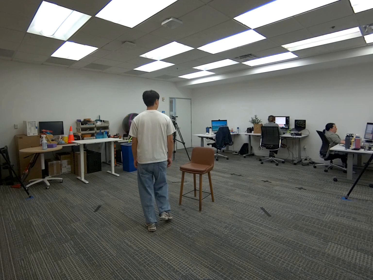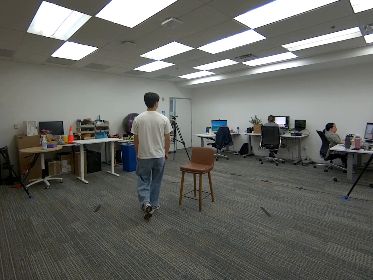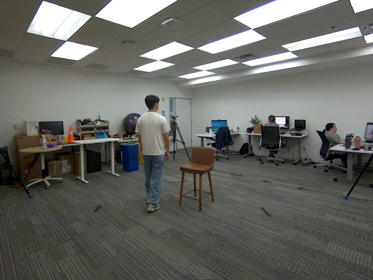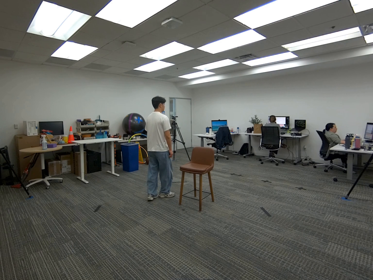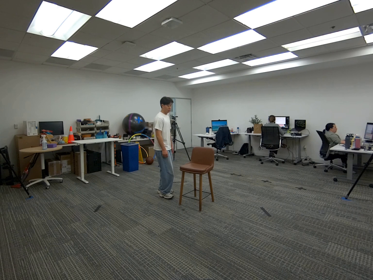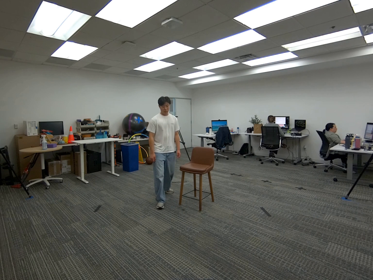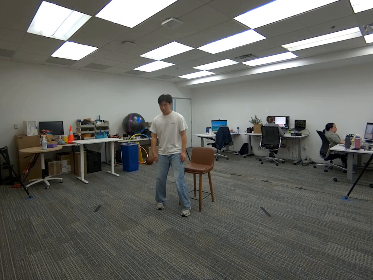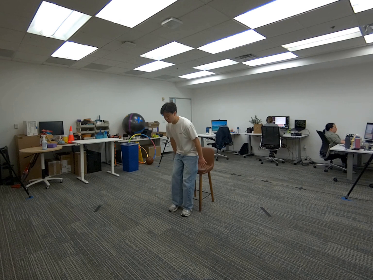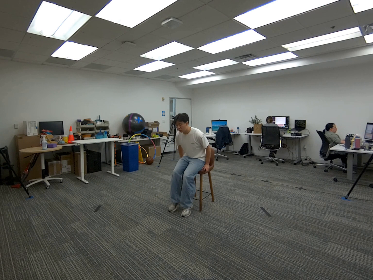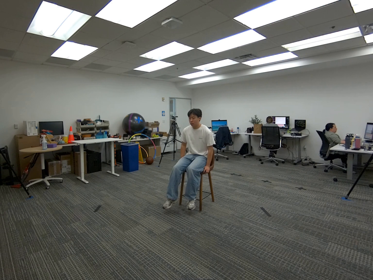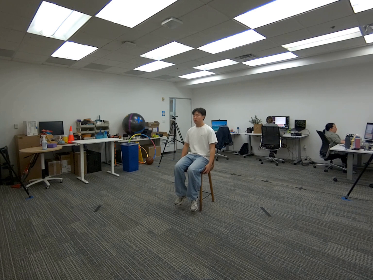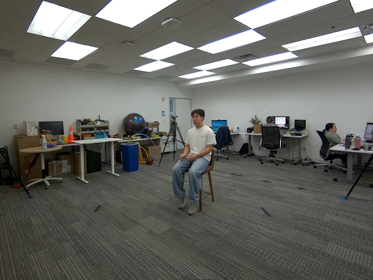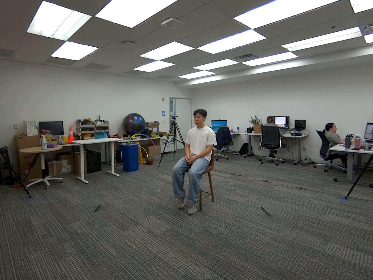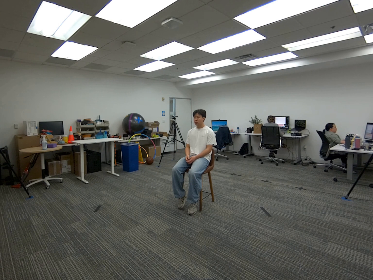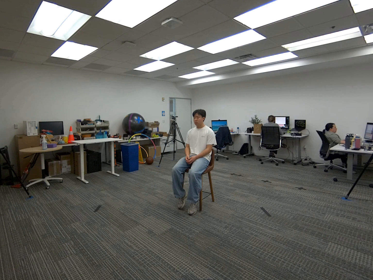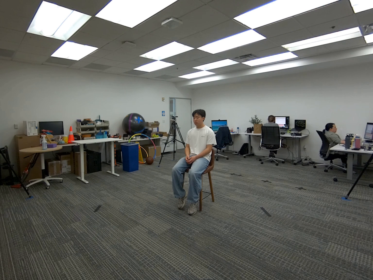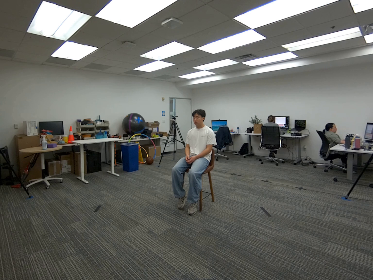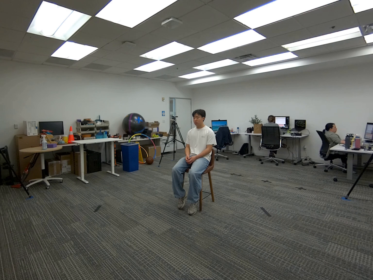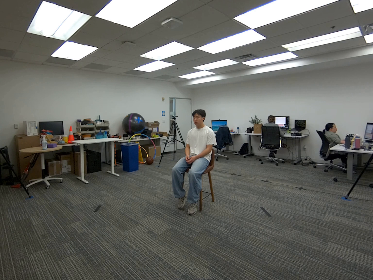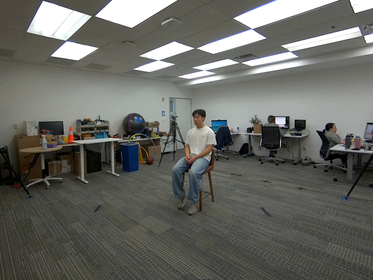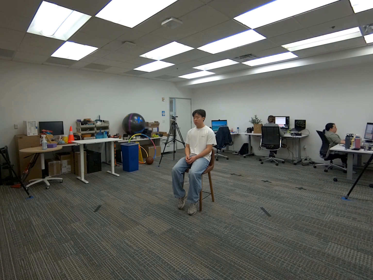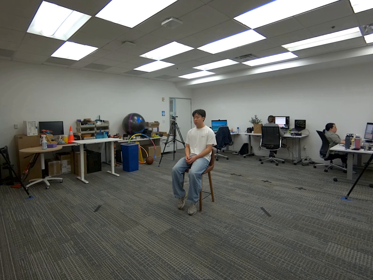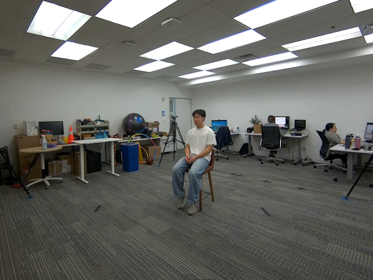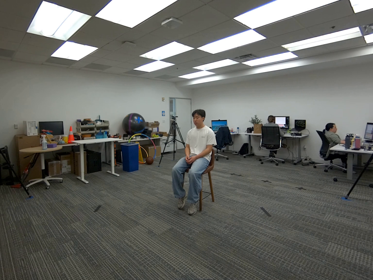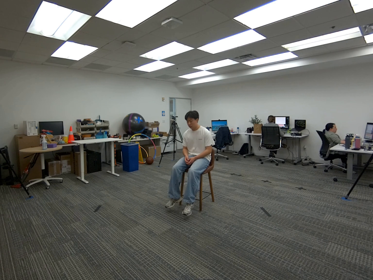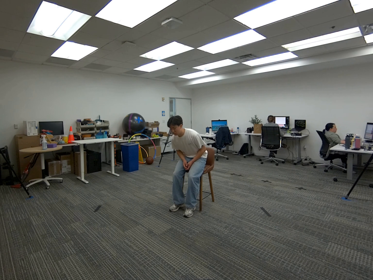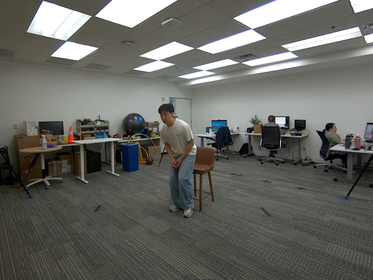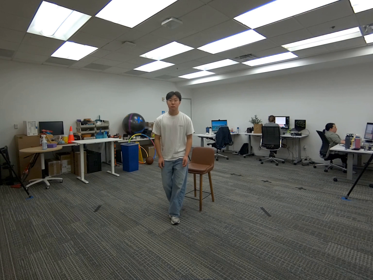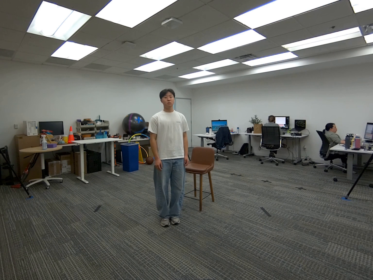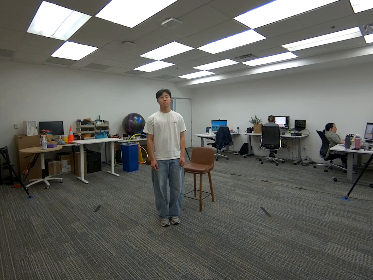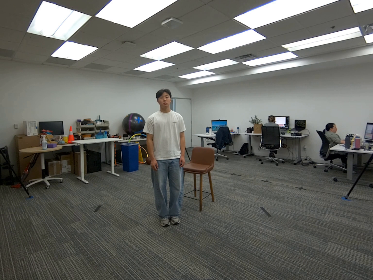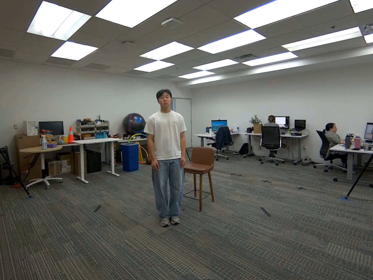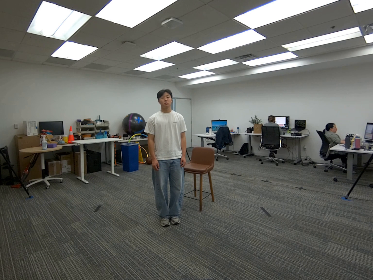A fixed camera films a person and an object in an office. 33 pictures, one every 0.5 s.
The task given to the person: Walk over to the tall bar stool and sit down and stand up.
